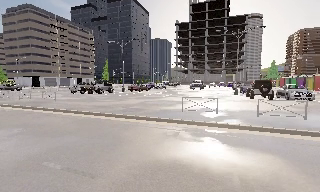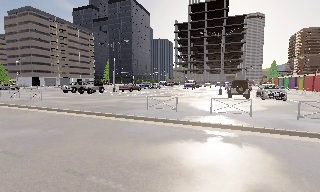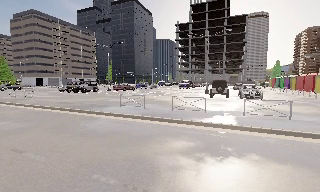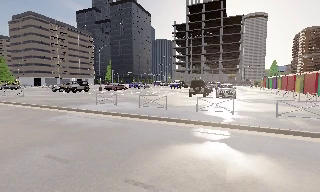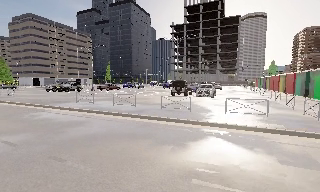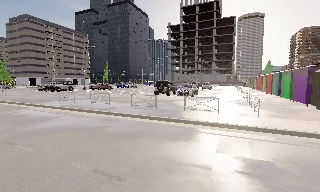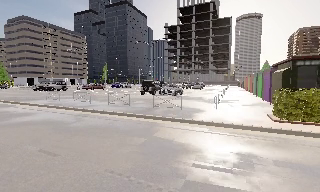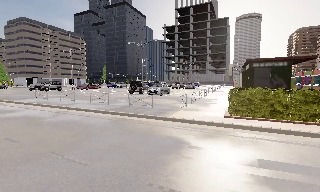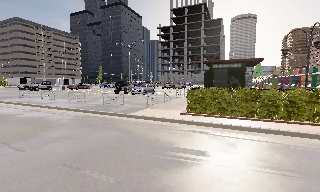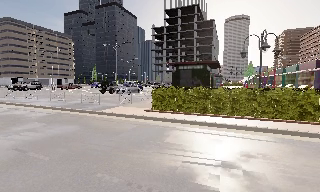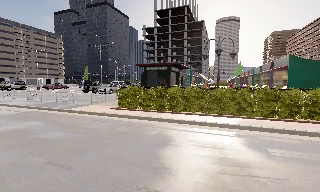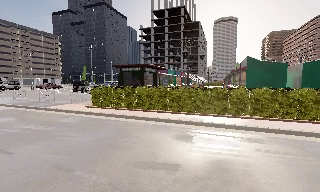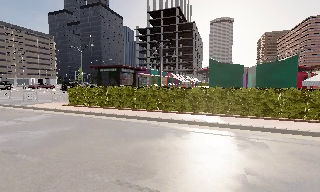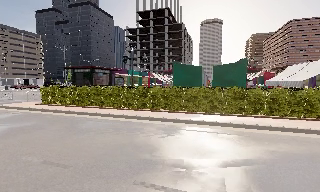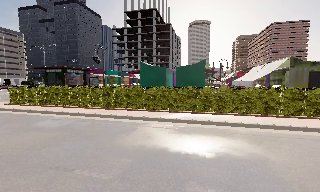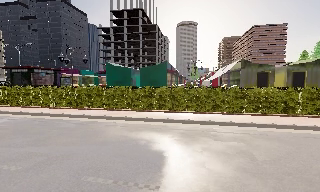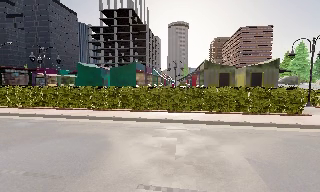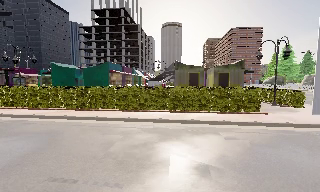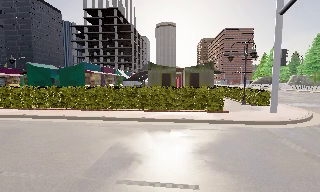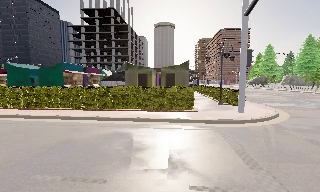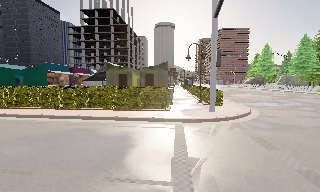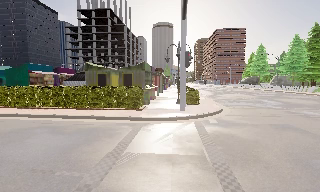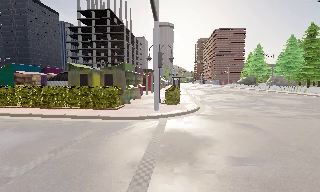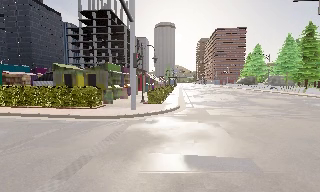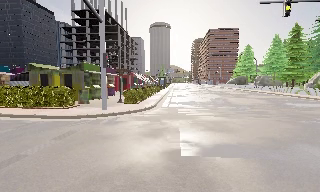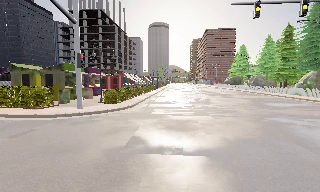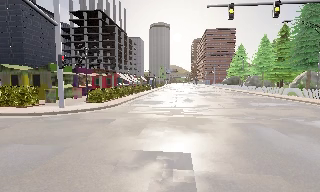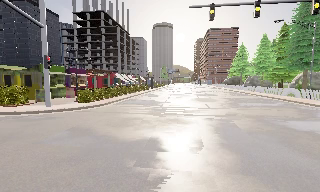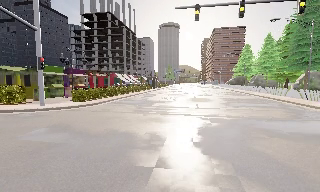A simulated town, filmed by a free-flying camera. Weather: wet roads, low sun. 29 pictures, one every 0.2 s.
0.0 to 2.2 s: The camera travels to its right and backward, about 25 m, so close, fixed things drift to the left.
2.2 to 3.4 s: The camera swings to its right by about 15 degrees, and the scene slides to the left. It travels to its right, about 11 m, so close, fixed things drift to the left.
3.4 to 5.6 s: The camera travels to its right, about 17 m, so close, fixed things drift to the left.
The film runs backward here.
